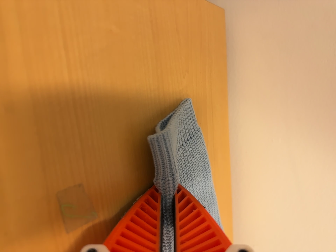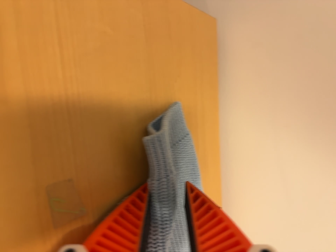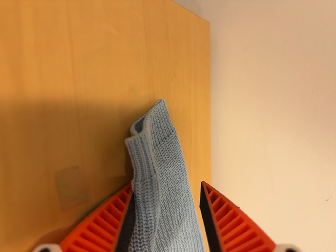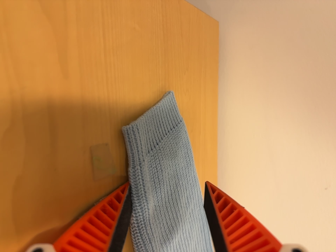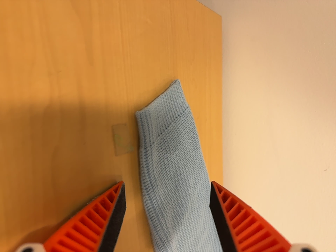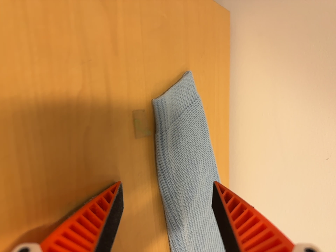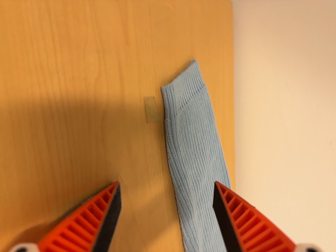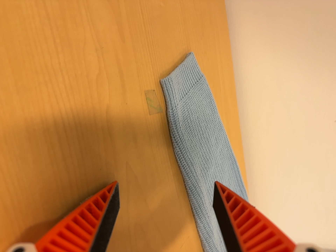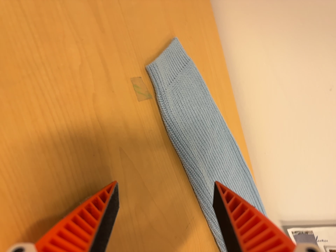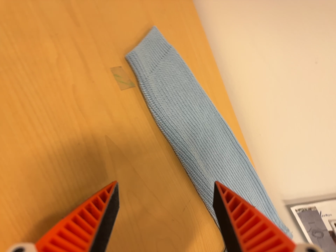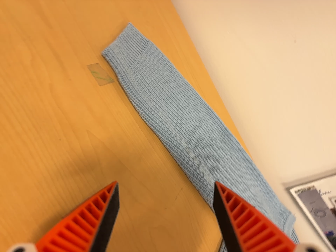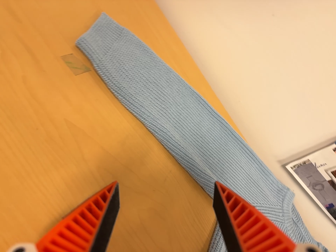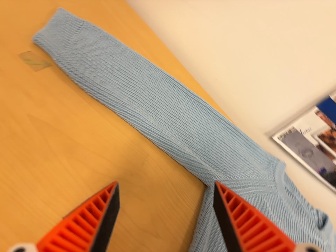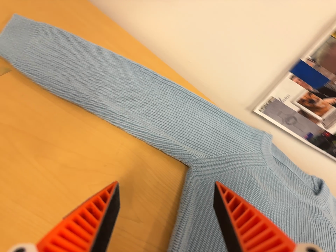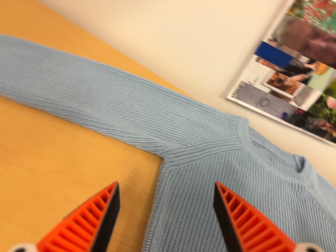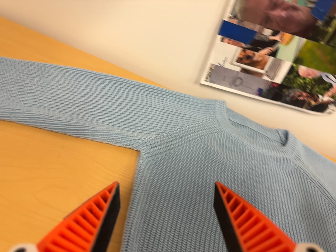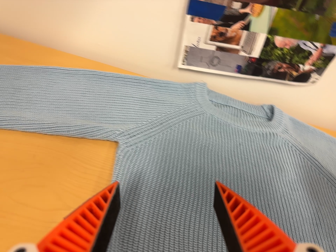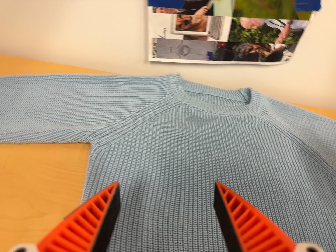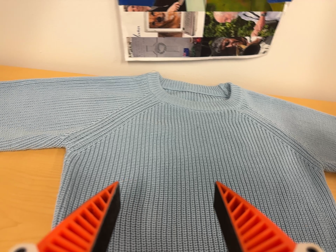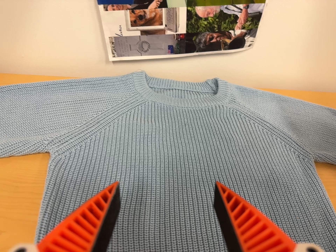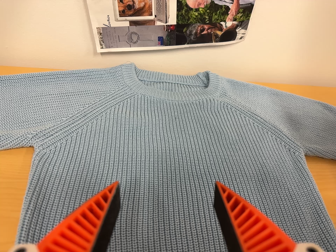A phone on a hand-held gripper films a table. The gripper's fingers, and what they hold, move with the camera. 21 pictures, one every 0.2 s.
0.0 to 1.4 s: The camera travels backward and toward the bottom of its view, about 14 cm, so what stands in front gets smaller.
1.4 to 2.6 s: The camera travels to its right and toward the bottom of its view, about 20 cm, so close, fixed things drift to the left. It rolls about its line of sight by about 40 degrees, and the scene rotates counterclockwise.
2.6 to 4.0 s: The camera travels to its right, about 20 cm, so close, fixed things drift to the left. It rolls about its line of sight by about 35 degrees, and the scene rotates counterclockwise.
The film runs backward here.
